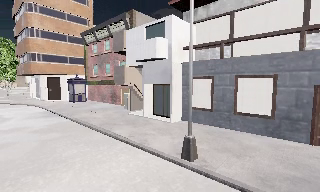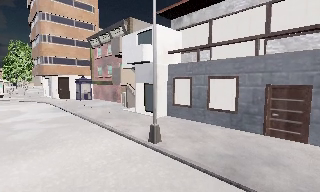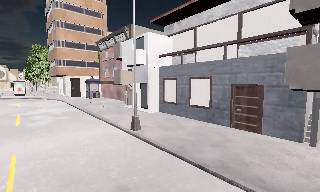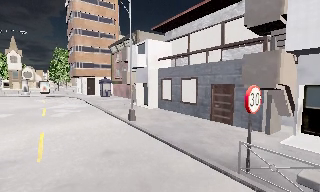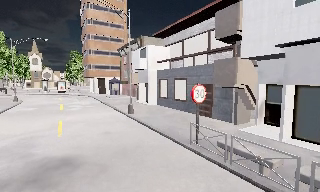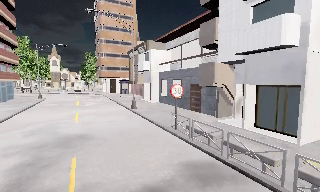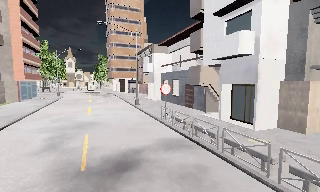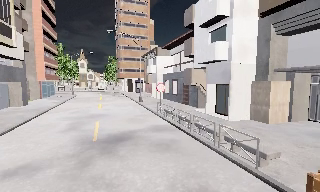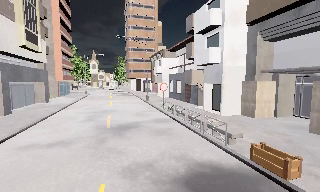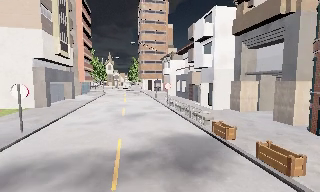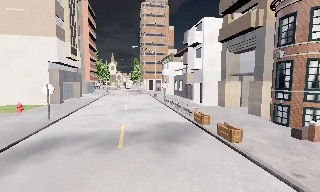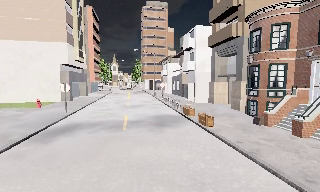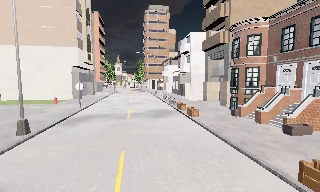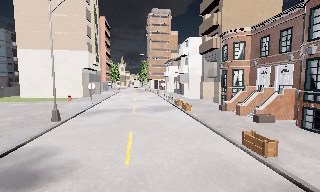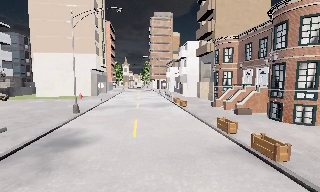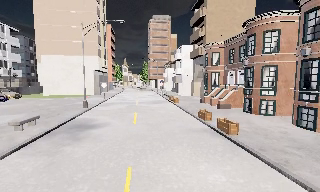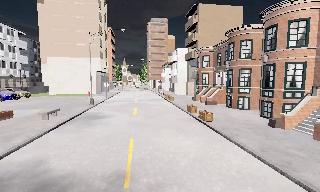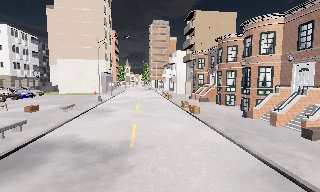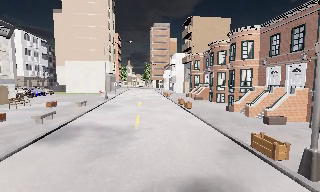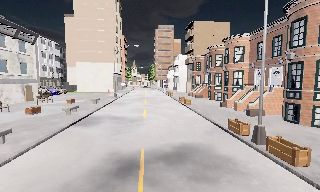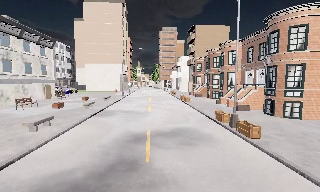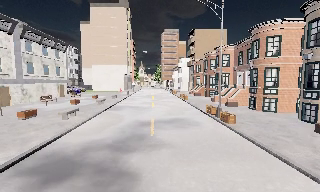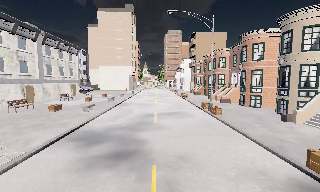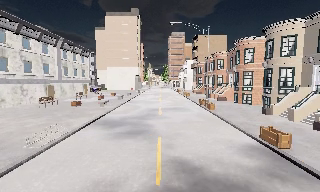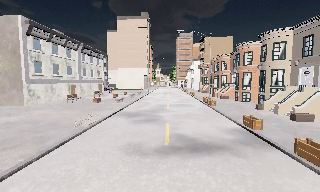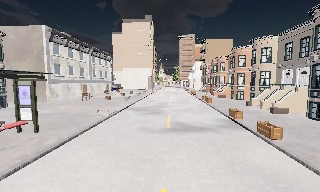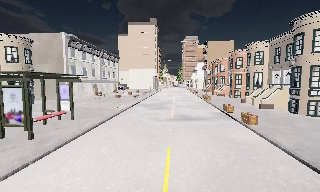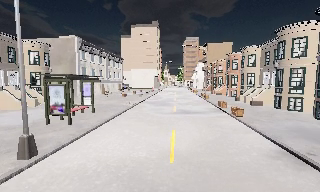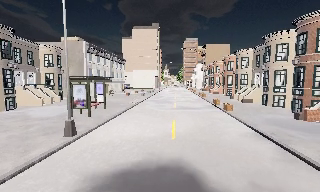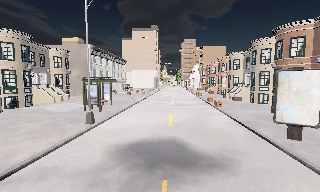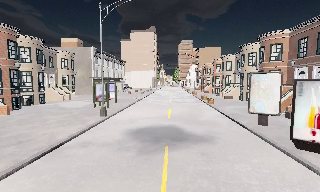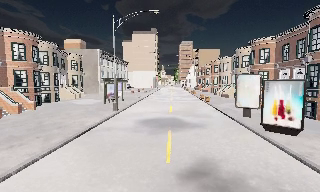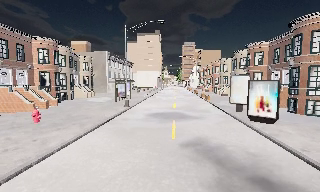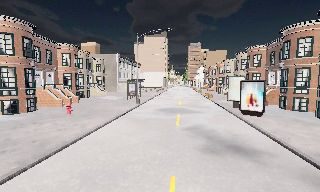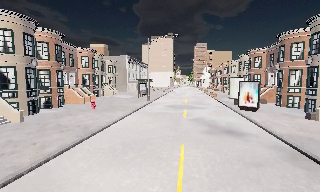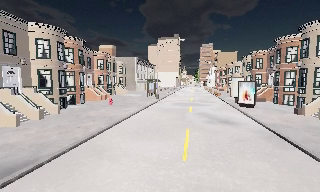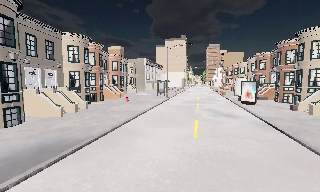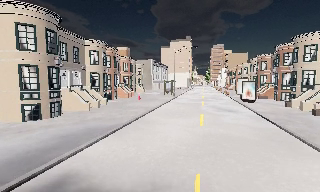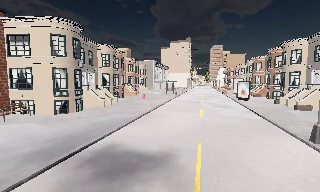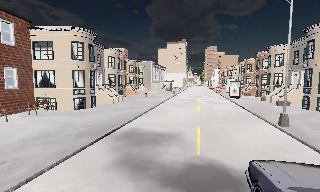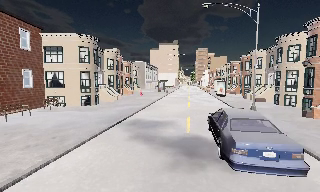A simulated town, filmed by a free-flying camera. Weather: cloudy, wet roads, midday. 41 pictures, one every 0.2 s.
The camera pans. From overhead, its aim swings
counterclockwise.
0.0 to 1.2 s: The camera pans to its left, which is counterclockwise from overhead, by about 25 degrees. It travels backward and to its right, about 13 m, so what stands in front gets smaller.
1.2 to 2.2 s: The camera pans to its left, which is counterclockwise from overhead, by about 10 degrees. It travels backward, about 12 m, so what stands in front gets smaller.
2.2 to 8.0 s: The scene slides to the right, as the camera pans about 20 degrees to its left. It travels backward, about 65 m, so what stands in front gets smaller.
The film runs forward here.
